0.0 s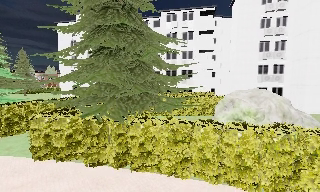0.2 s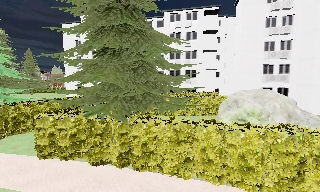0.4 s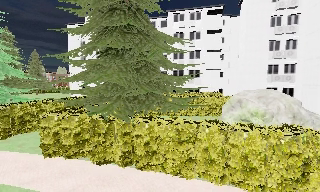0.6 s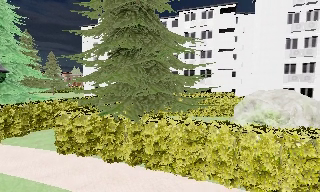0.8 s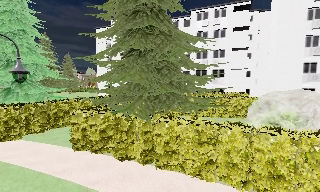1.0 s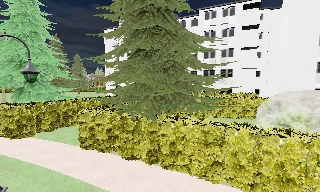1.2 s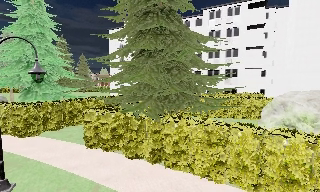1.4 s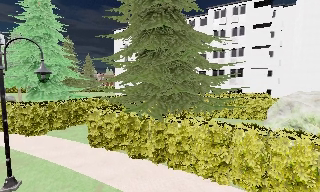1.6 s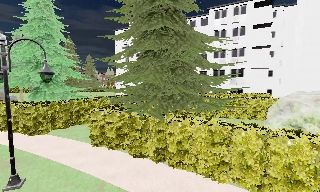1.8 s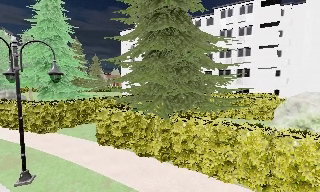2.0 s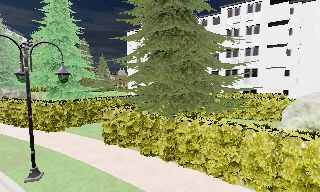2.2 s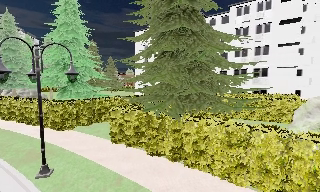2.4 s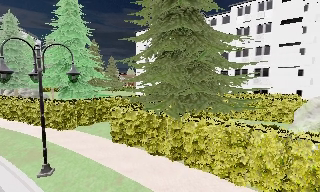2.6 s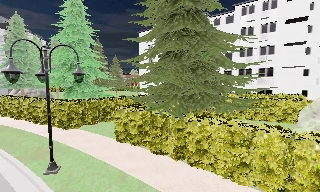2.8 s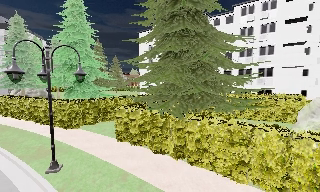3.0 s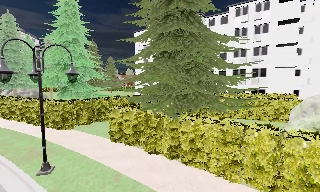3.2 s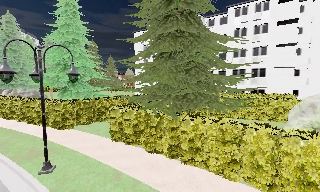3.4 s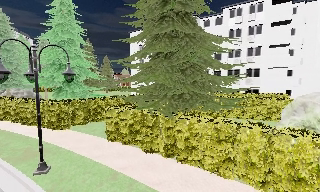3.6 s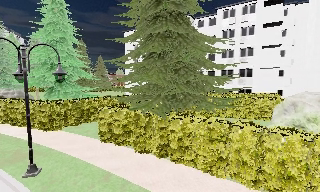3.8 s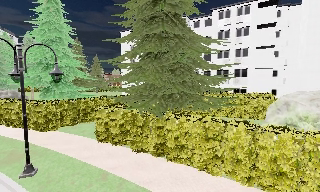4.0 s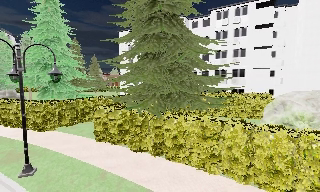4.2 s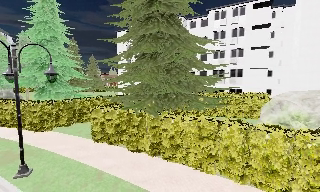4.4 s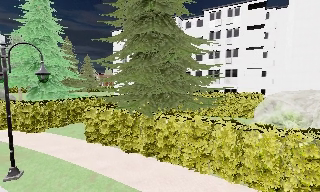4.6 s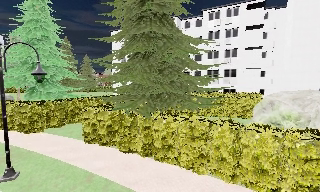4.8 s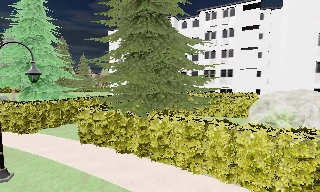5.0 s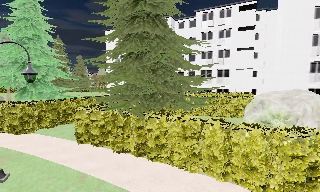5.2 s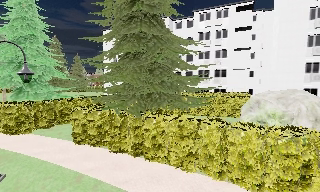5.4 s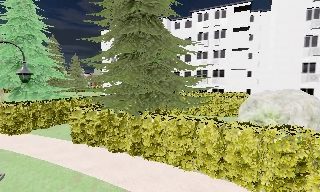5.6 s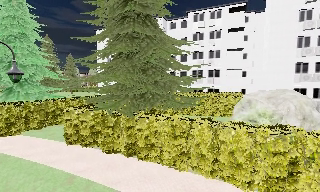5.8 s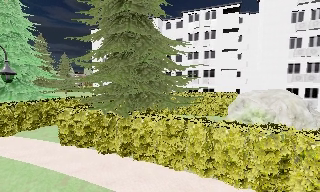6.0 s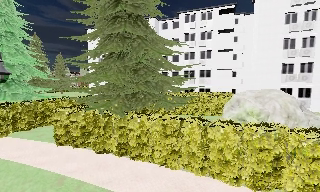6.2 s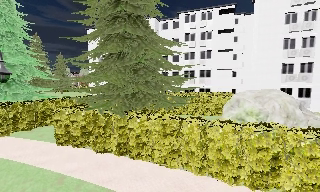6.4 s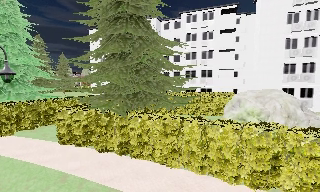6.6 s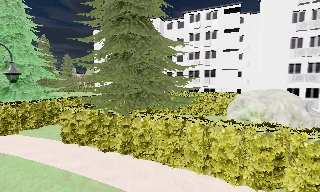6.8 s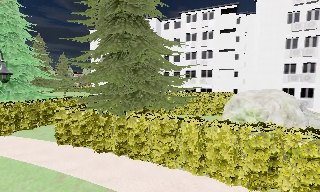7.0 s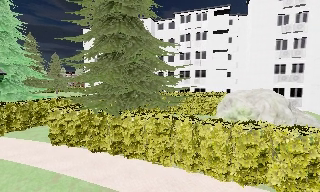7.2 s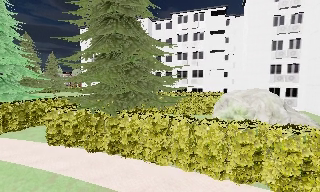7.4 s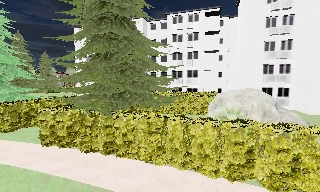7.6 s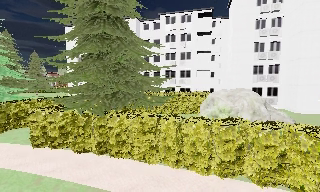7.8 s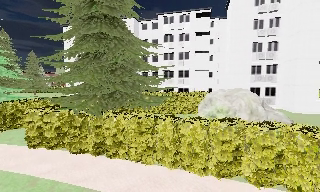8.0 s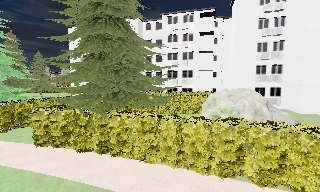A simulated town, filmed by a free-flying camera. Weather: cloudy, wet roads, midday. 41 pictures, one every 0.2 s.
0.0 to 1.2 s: The camera pans to its left, which is counterclockwise from overhead, by about 15 degrees.
1.2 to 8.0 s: The camera pans to its right, which is clockwise from overhead, by about 10 degrees. It travels backward and to its right, about 1.5 m, so what stands in front gets smaller.
The film runs backward here.
